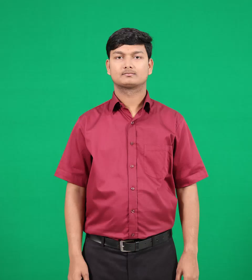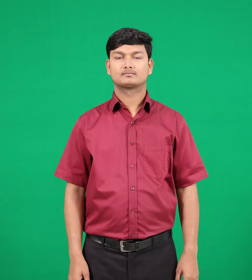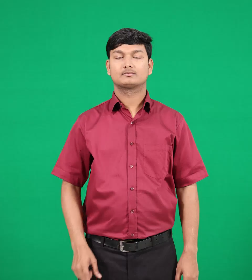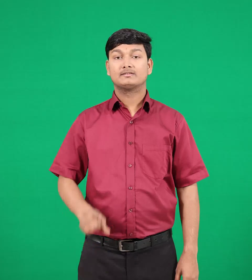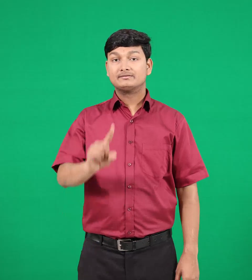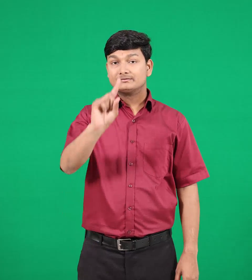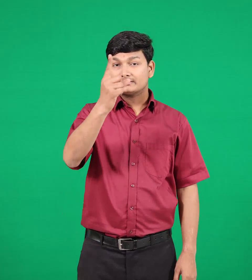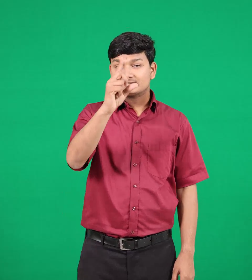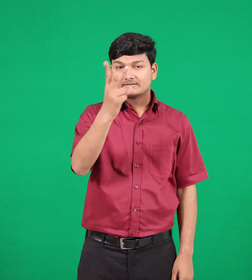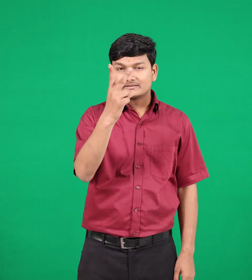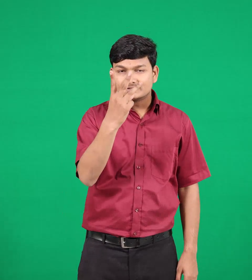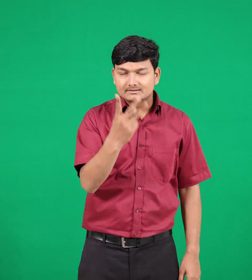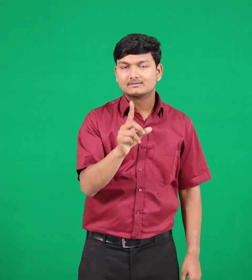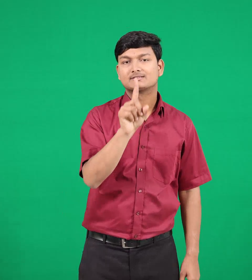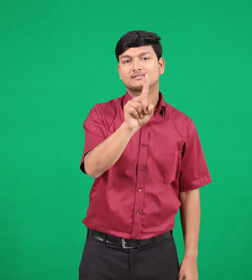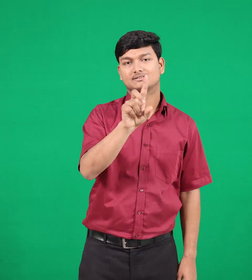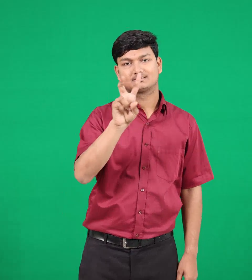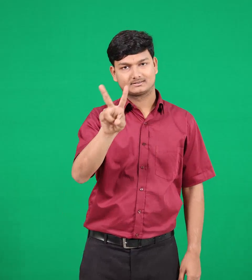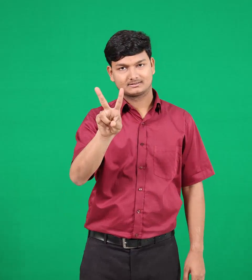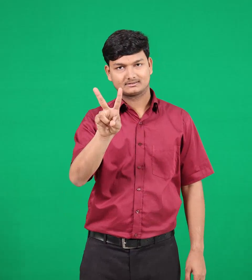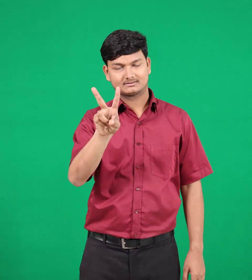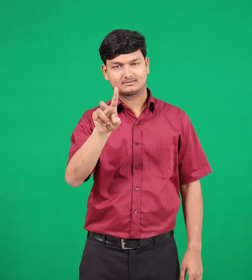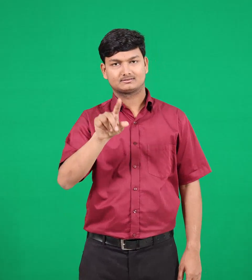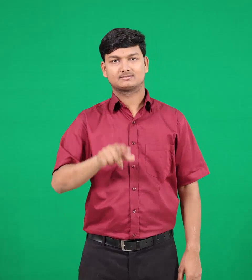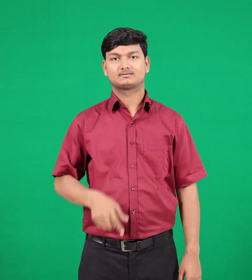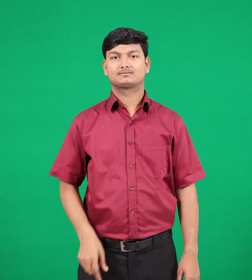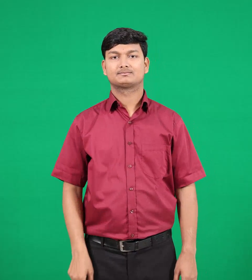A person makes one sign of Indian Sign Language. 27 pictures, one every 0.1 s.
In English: twelveth
